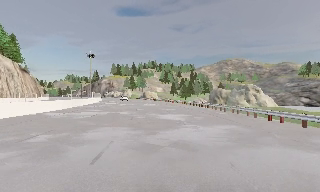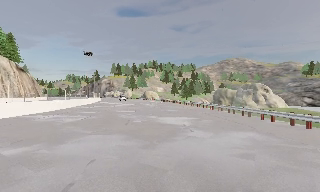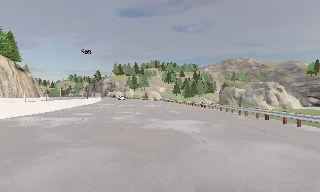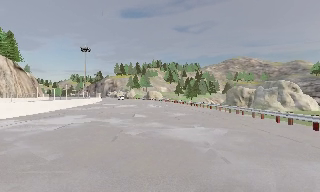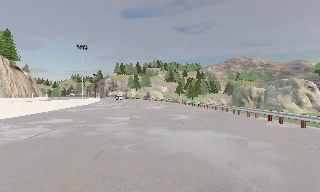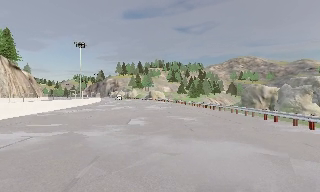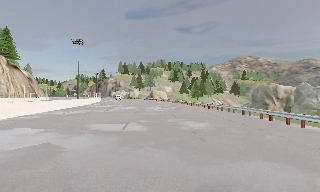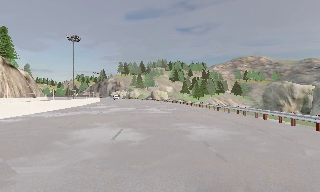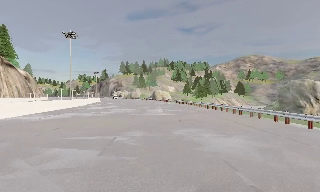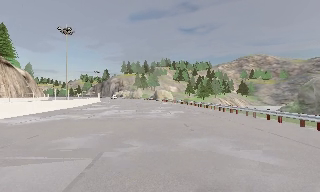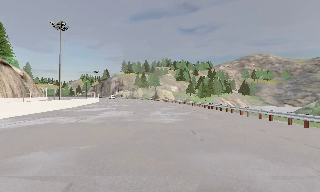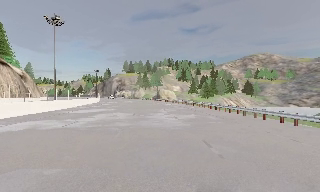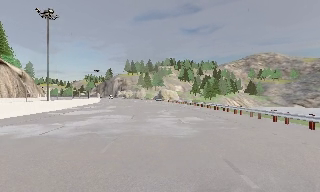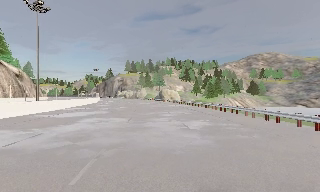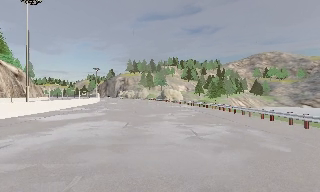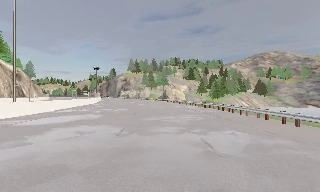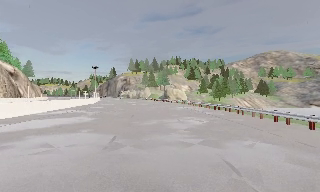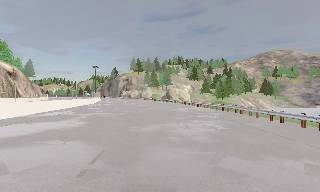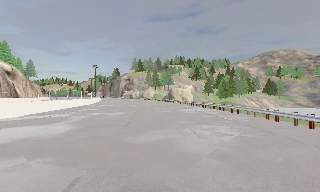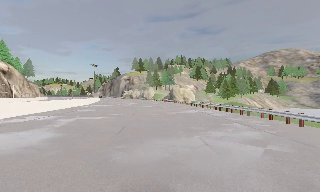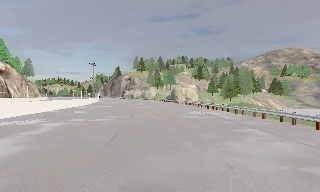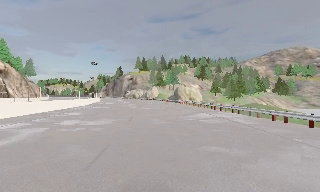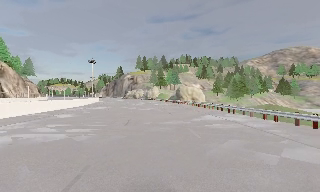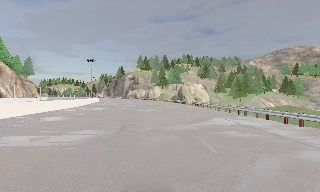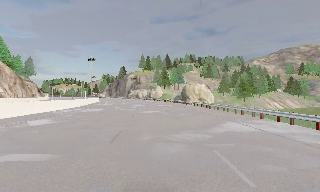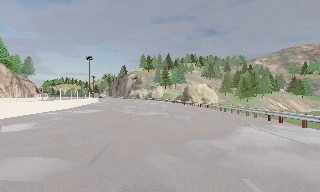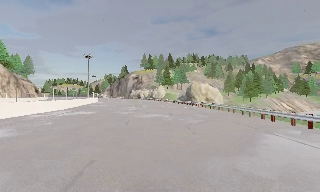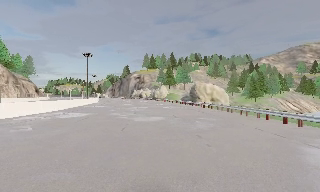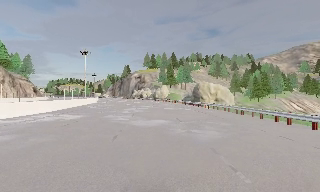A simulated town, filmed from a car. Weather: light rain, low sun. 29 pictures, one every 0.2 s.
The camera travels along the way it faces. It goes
forward.
0.0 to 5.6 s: The scene slides to the right, as the camera pans about 15 degrees to its left. It travels forward, about 50 m, so what stands in front looms larger.
The film runs forward here.
